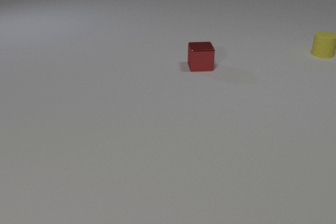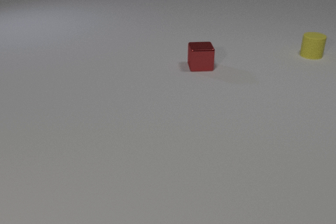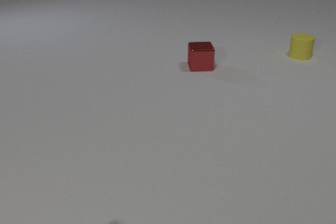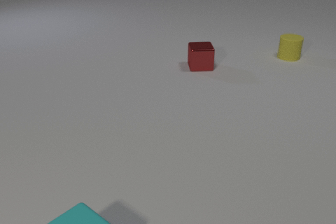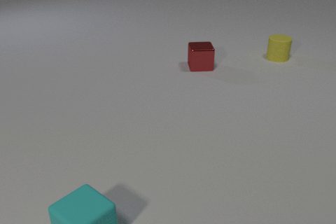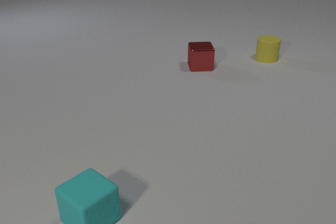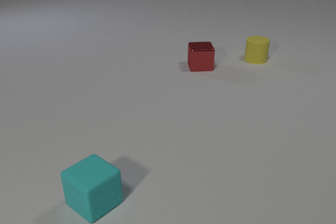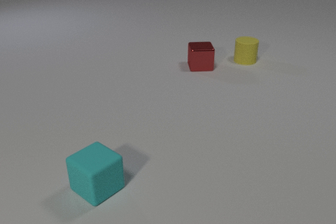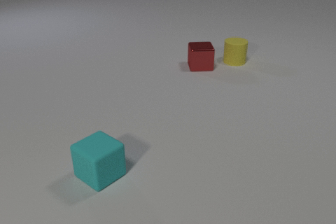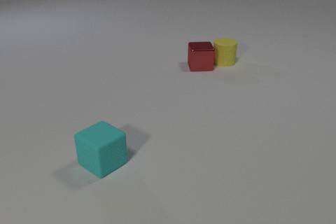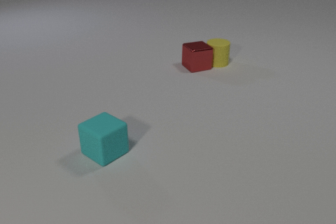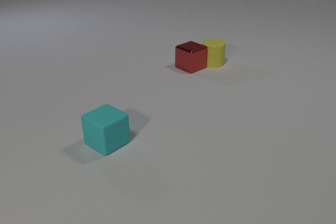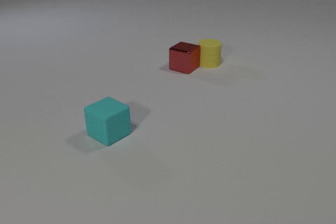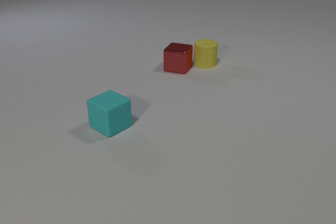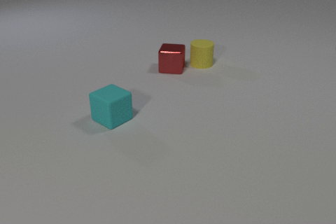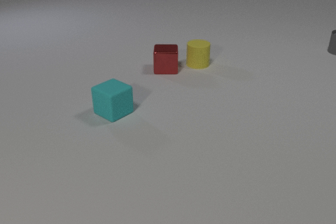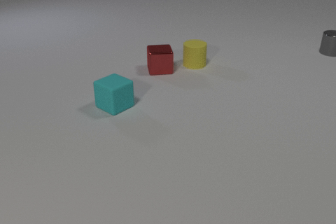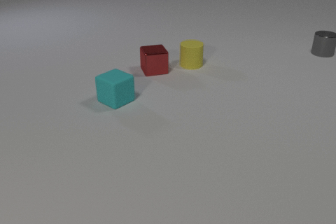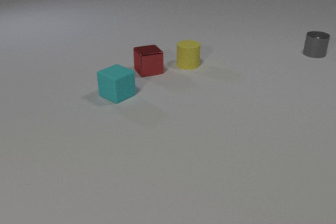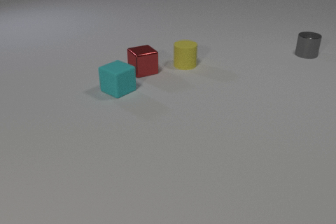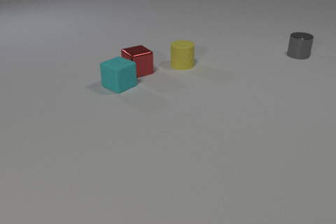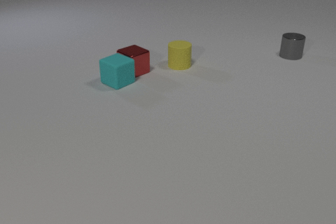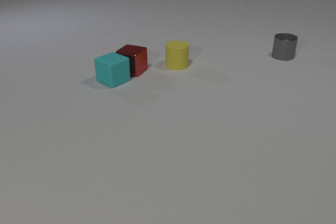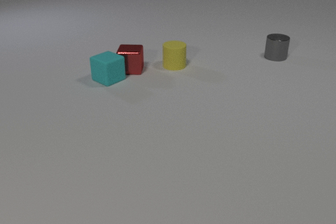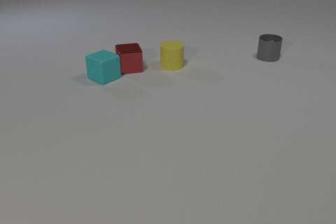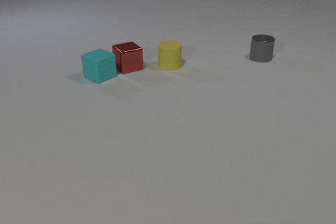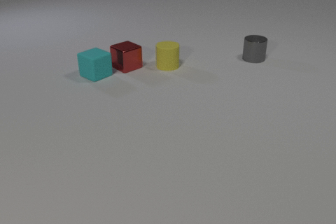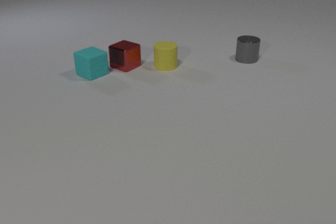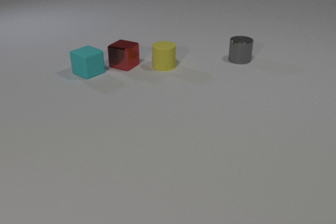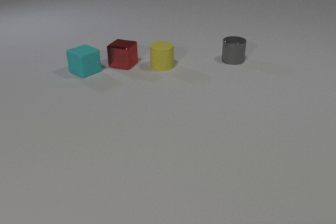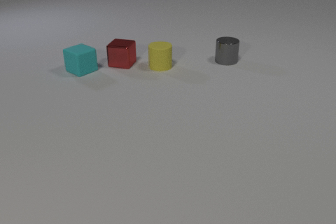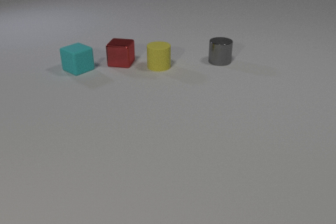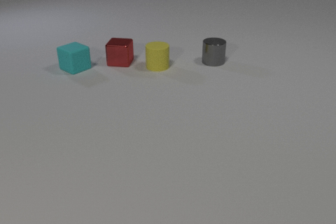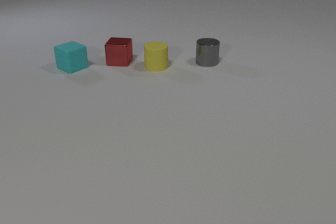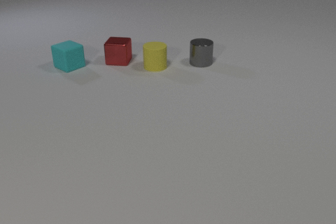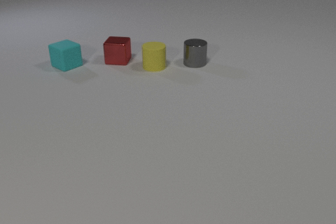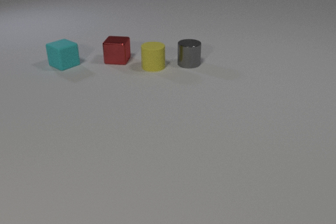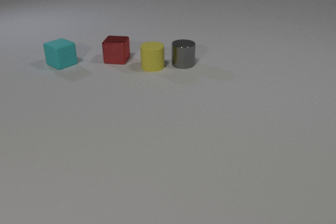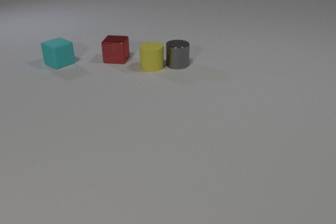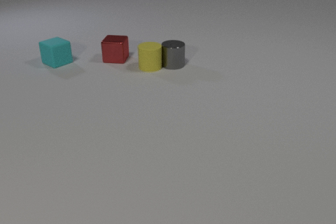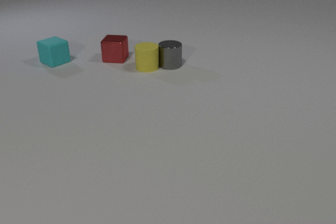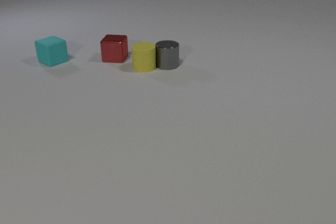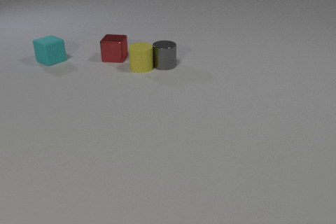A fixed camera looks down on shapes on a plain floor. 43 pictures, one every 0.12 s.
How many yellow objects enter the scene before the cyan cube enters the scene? 0.
How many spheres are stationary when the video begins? 0.
How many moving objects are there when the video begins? 1.
0.00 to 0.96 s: The yellow rubber cylinder slides to the left and toward the camera. The cyan rubber cube comes in at the bottom edge, slides away from the camera.
0.96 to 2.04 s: The yellow rubber cylinder slides to the left. The red metal cube slides to the left, spins so that its near face slides to the right, counterclockwise seen from above. The gray metal cylinder comes in at the right edge, slides to the left and toward the camera. The cyan rubber cube slides away from the camera. The yellow rubber cylinder and the red metal cube collide.
2.04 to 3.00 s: The yellow rubber cylinder slides to the left. The red metal cube slides to the left, spins so that its near face slides to the right, counterclockwise seen from above. The gray metal cylinder slides to the left and toward the camera. The cyan rubber cube slides away from the camera. The red metal cube and the cyan rubber cube collide.
3.00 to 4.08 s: The yellow rubber cylinder slides to the left. The red metal cube slides away from the camera and to the left, spins so that its near face slides to the right, counterclockwise seen from above. The gray metal cylinder slides to the left. The cyan rubber cube slides away from the camera and to the left.
4.08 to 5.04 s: The yellow rubber cylinder slides to the left. The red metal cube slides away from the camera. The gray metal cylinder slides to the left. The cyan rubber cube slides away from the camera and to the left. The yellow rubber cylinder and the gray metal cylinder collide.
